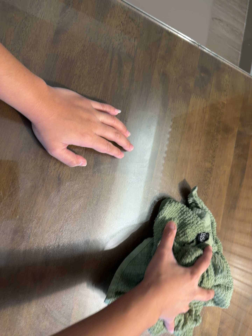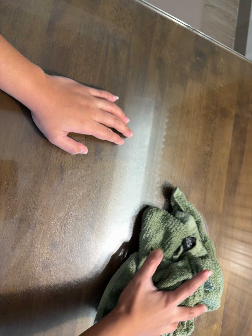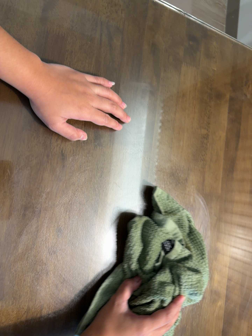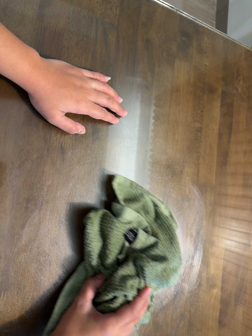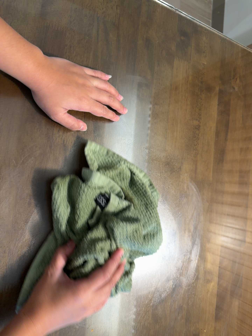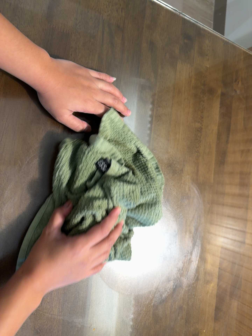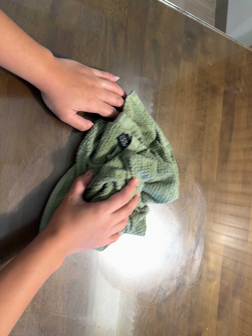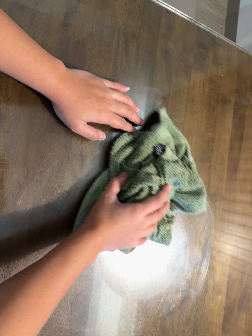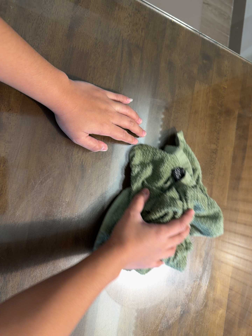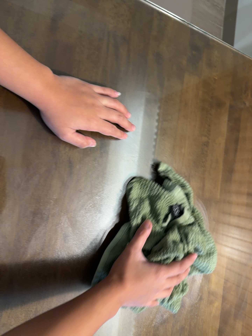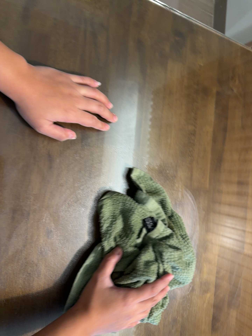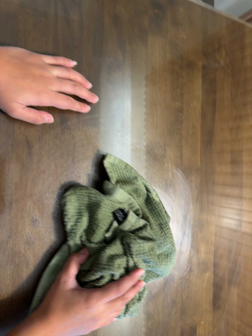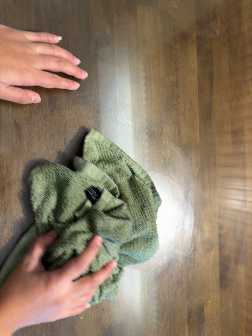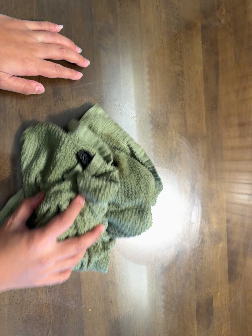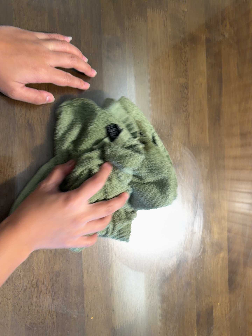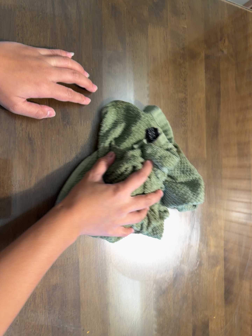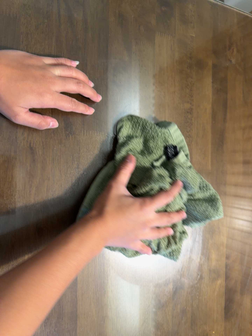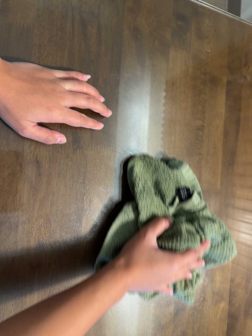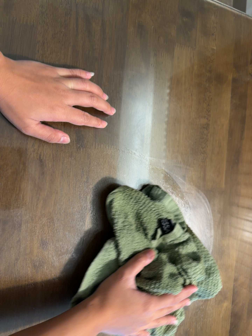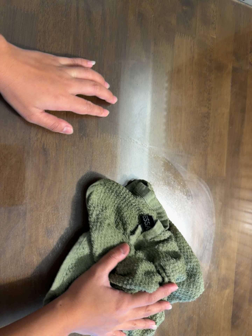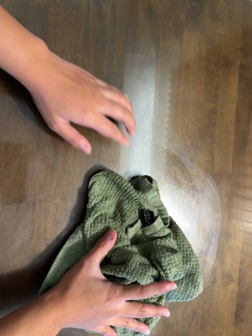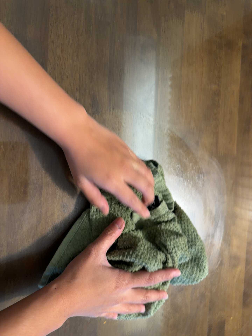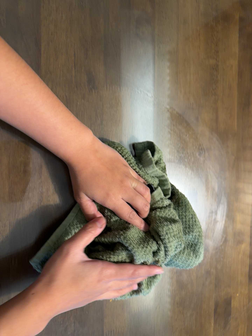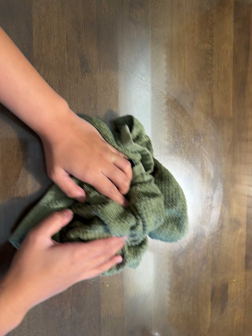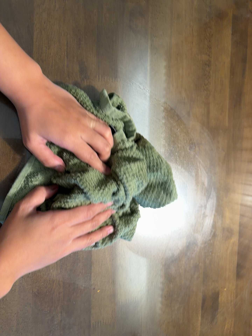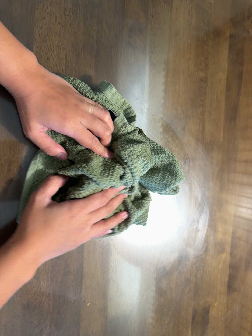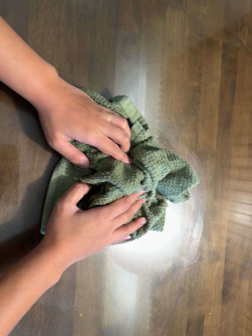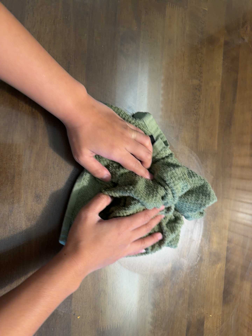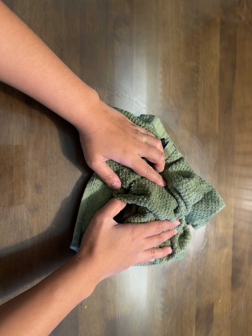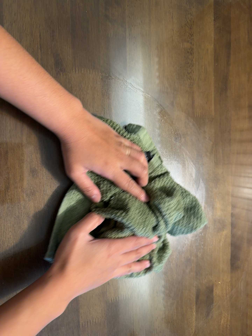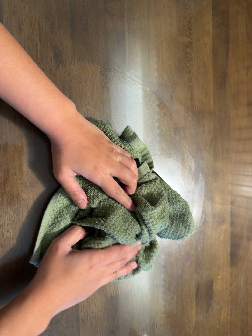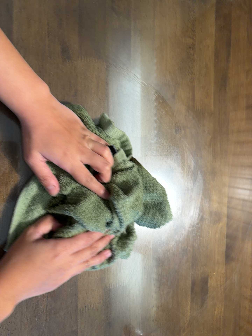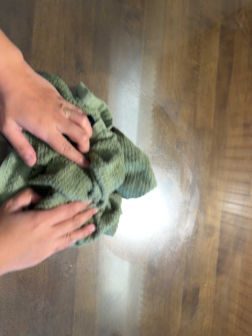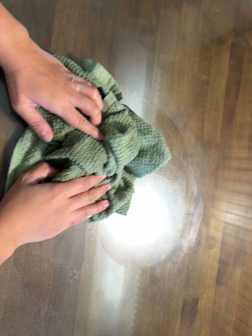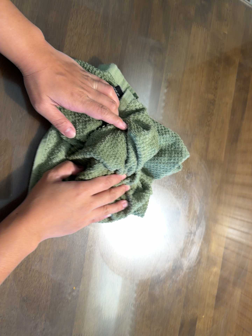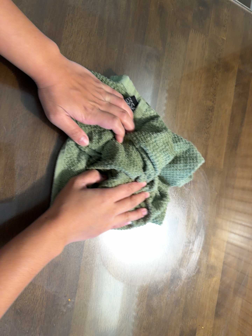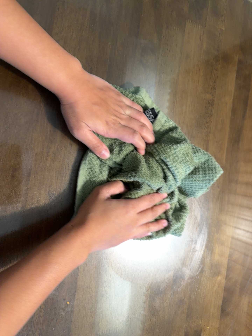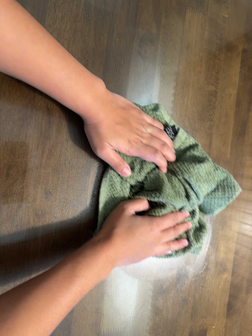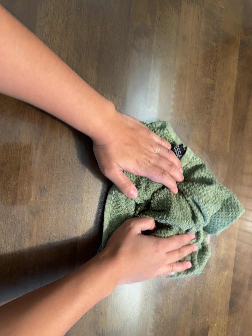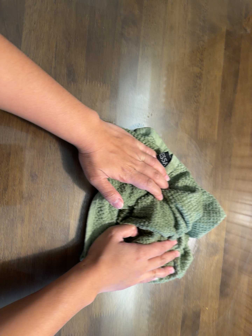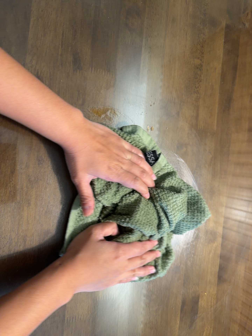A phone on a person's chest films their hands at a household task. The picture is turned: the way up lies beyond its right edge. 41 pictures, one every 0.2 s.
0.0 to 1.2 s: The camera shifts only a little, or ends up much as it began.
1.2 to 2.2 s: The camera travels to its right, about 6 cm, so close, fixed things drift to the left.
2.2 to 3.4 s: The camera shifts only a little, or ends up much as it began.
3.4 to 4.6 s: The camera travels toward the bottom of its view, about 7 cm, so close, fixed things drift upward.
4.6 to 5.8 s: The camera shifts only a little, or ends up much as it began.
5.8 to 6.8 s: The camera travels to its left, about 6 cm. It rolls about its line of sight by about 10 degrees, and the scene rotates clockwise.
6.8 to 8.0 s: The camera shifts only a little, or ends up much as it began.
The film runs backward here.
